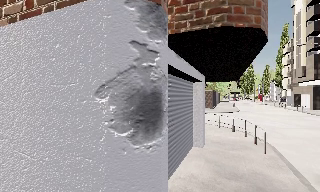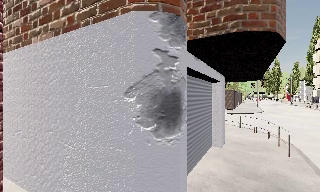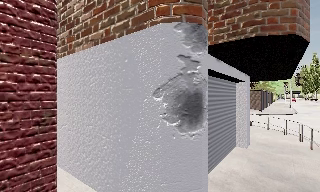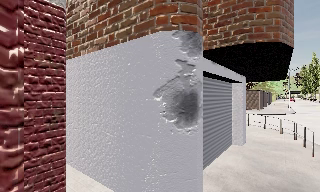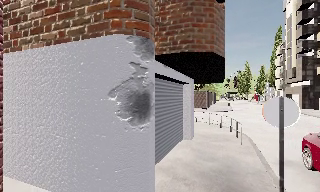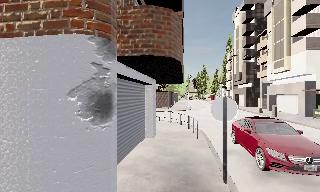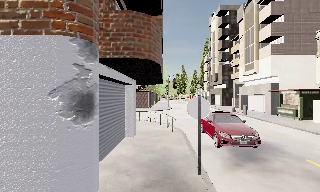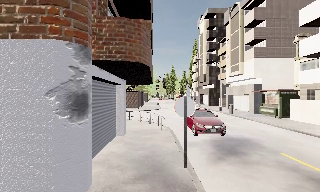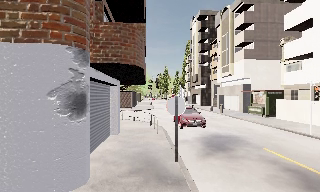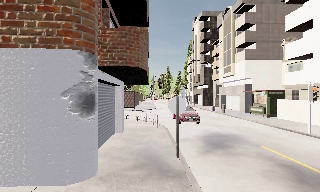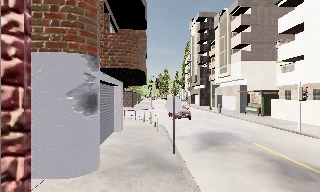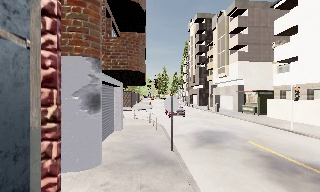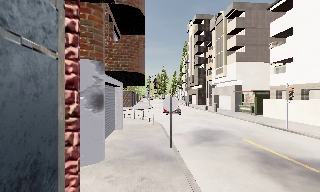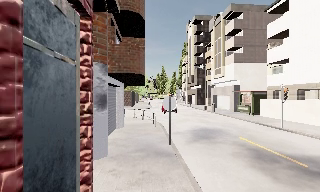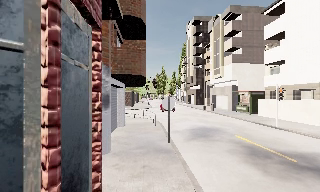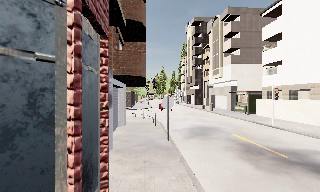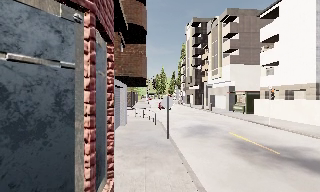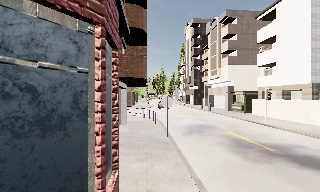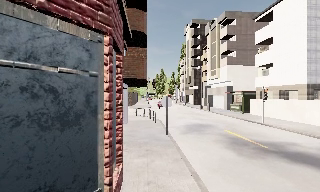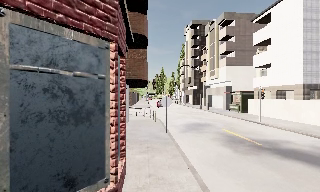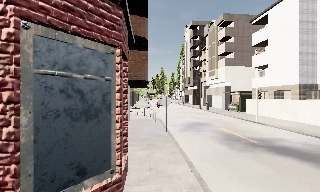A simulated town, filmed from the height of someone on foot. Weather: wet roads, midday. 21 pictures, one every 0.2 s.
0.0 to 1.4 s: The scene slides to the left, as the camera pans about 25 degrees to its right. It travels backward, about 2 m, so what stands in front gets smaller.
1.4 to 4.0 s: The camera travels backward, about 5 m, so what stands in front gets smaller.
The film runs backward here.
